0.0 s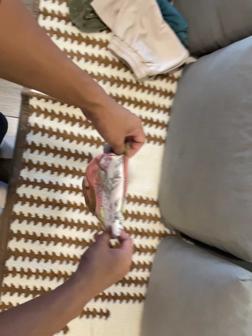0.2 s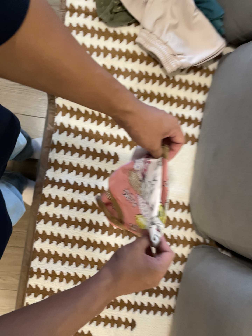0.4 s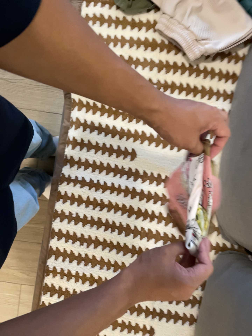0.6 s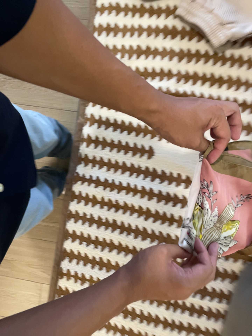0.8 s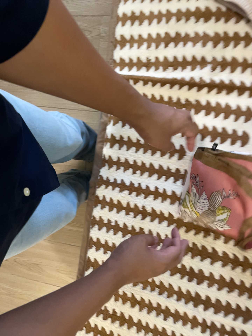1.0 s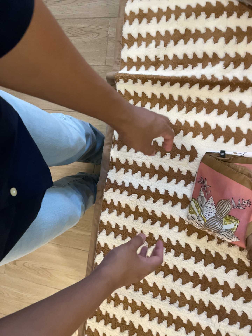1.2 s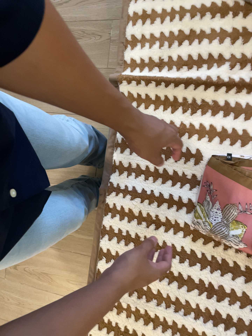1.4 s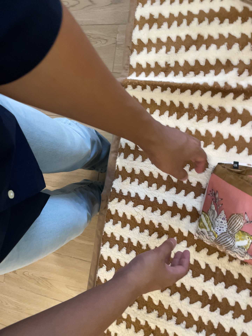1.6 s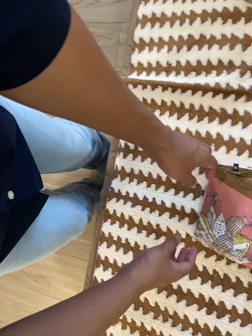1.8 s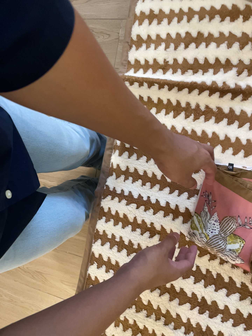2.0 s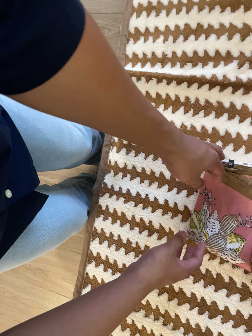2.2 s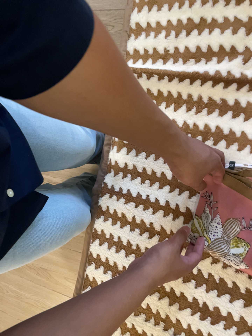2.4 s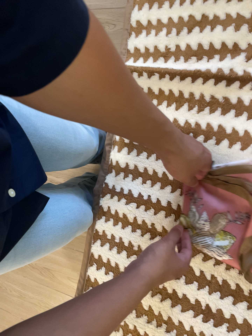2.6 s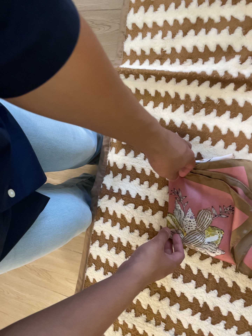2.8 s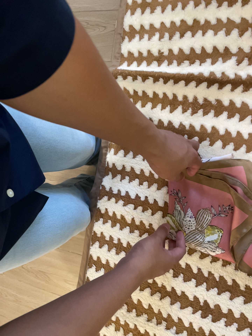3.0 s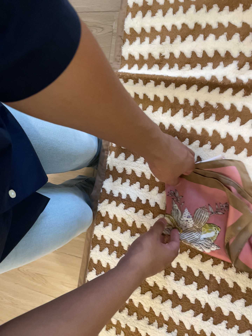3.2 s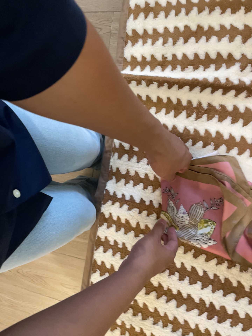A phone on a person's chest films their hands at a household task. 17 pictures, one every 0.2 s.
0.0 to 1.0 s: The scene slides to the right, as the camera pans about 30 degrees to its left. It travels forward and to its right, about 28 cm.
1.0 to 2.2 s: The camera travels forward, about 8 cm, so what stands in front looms larger.
2.2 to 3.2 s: The camera shifts only a little, or ends up much as it began.
The film runs forward here.
